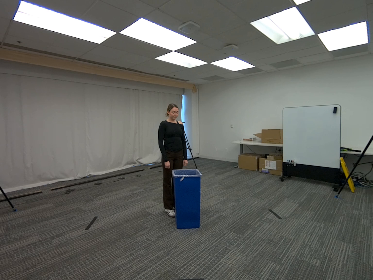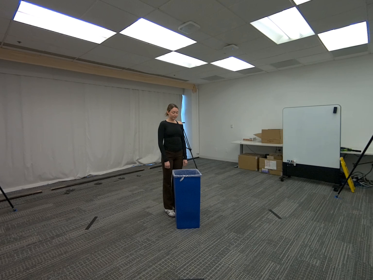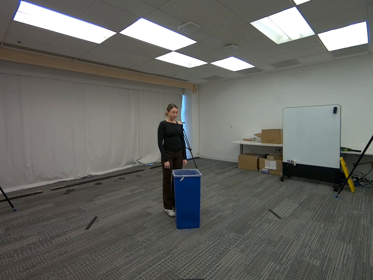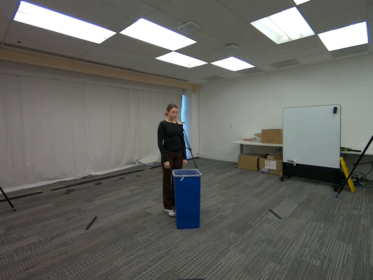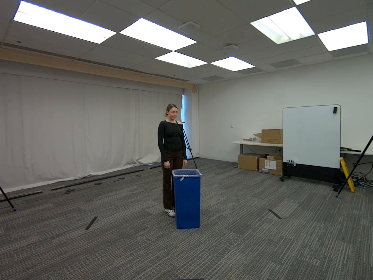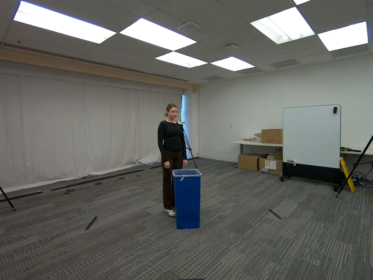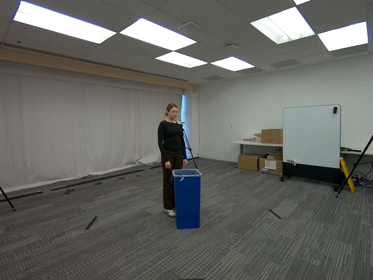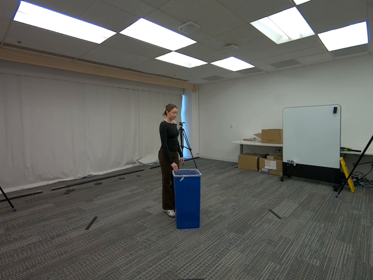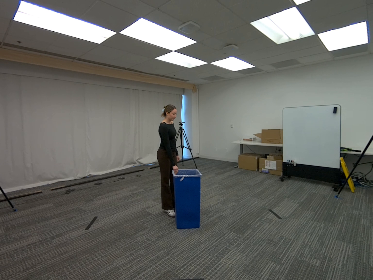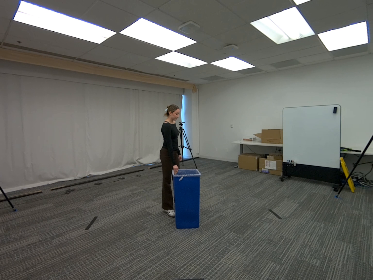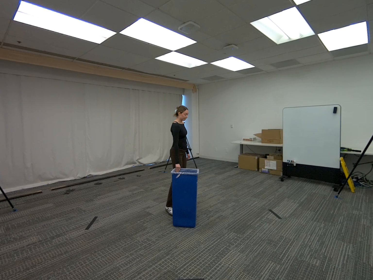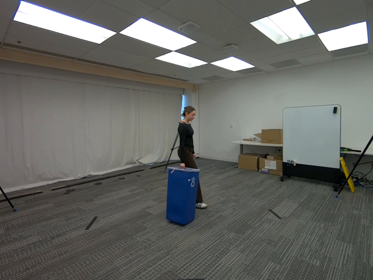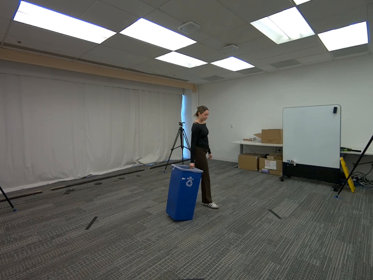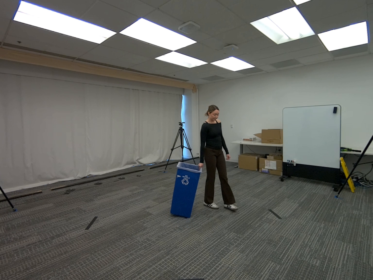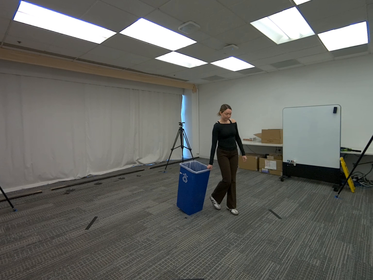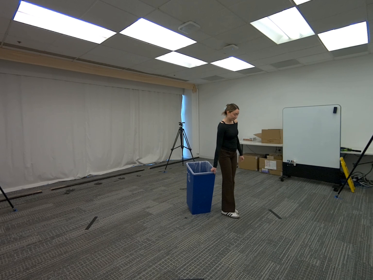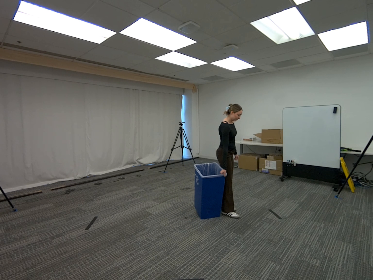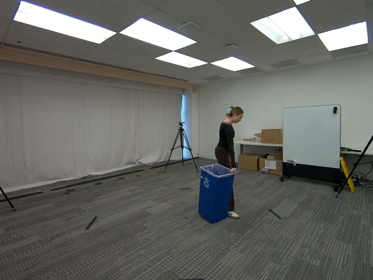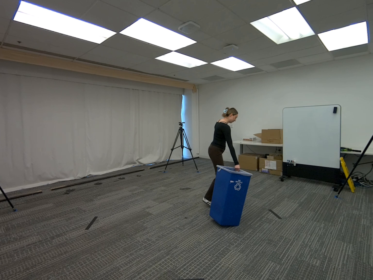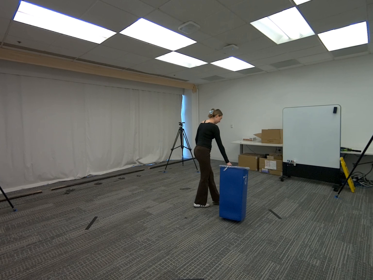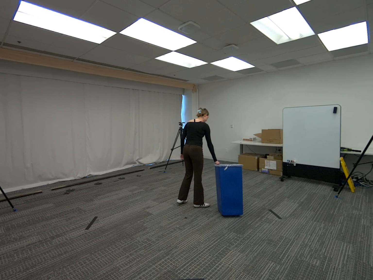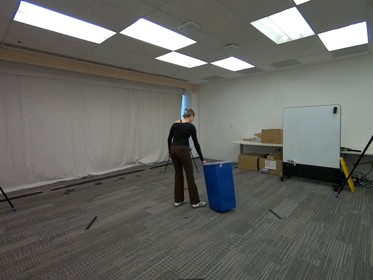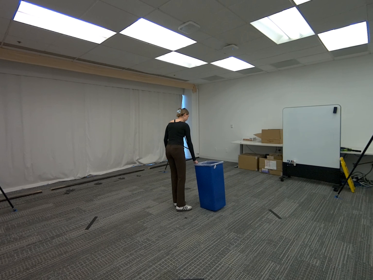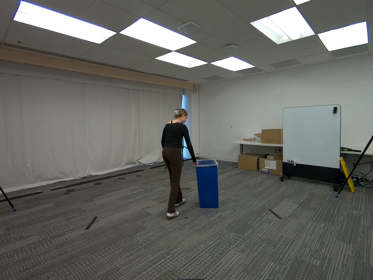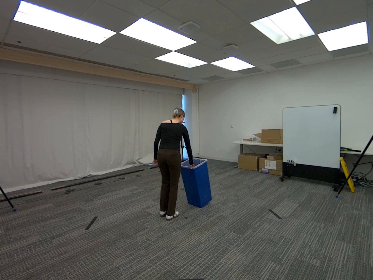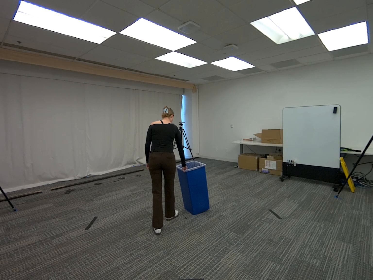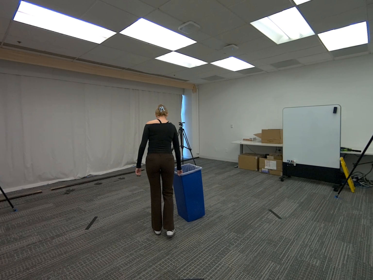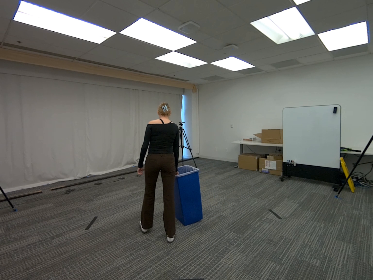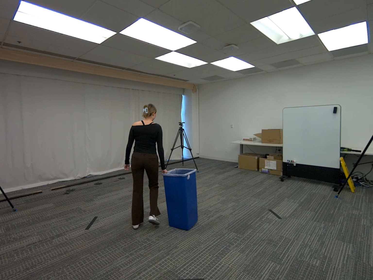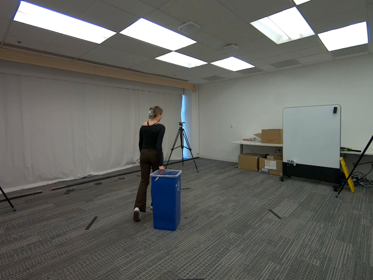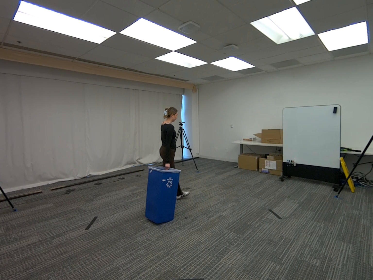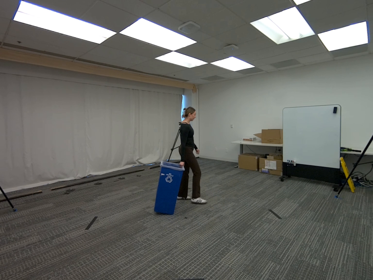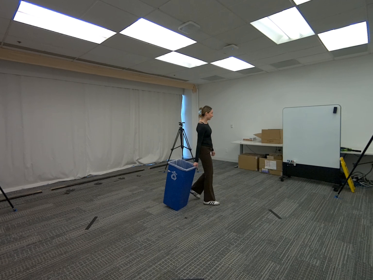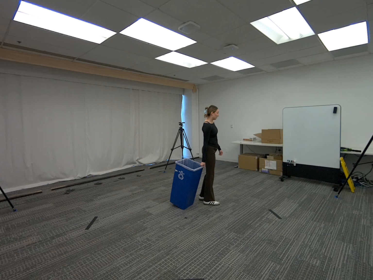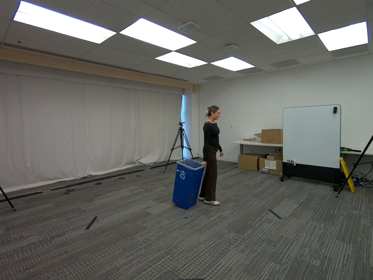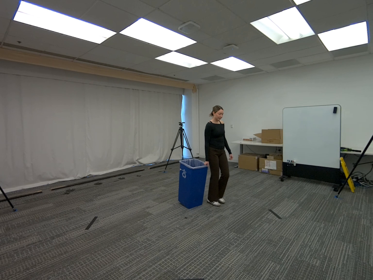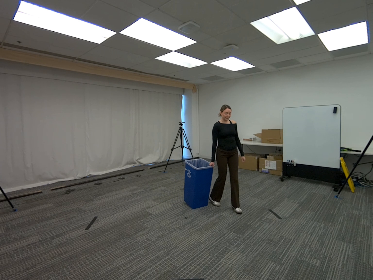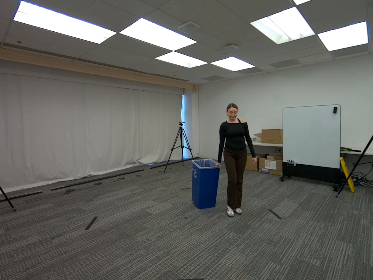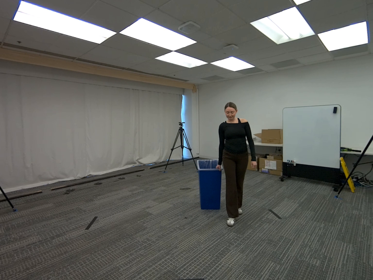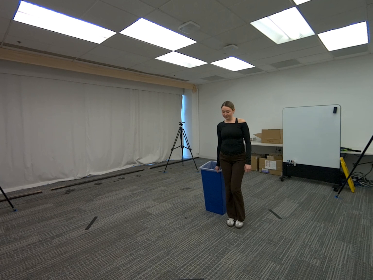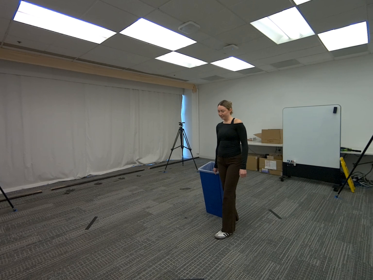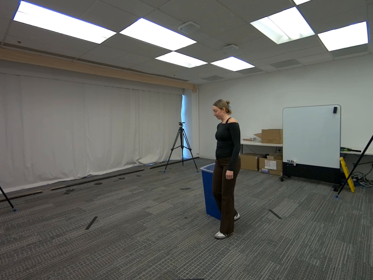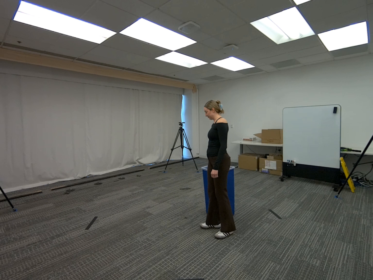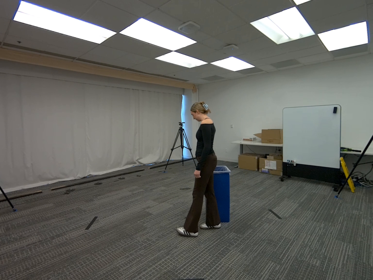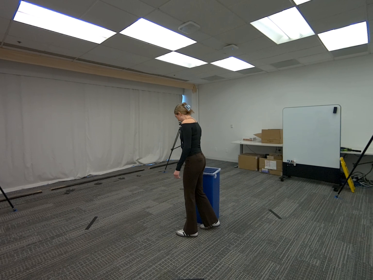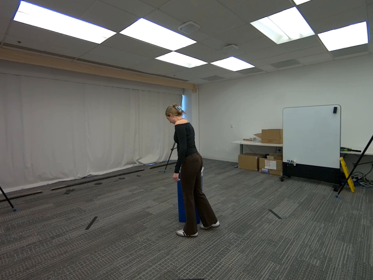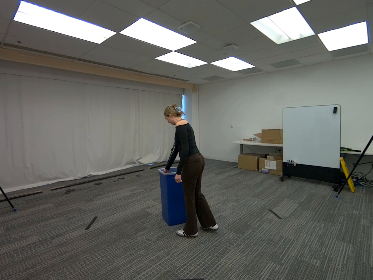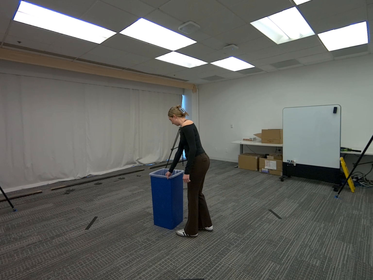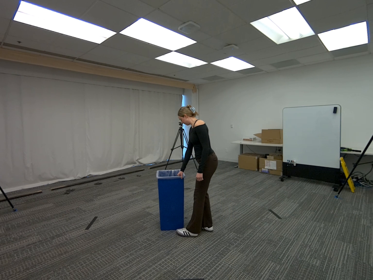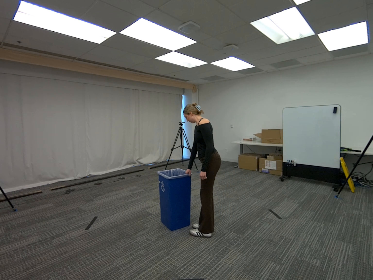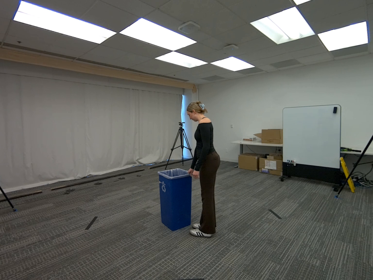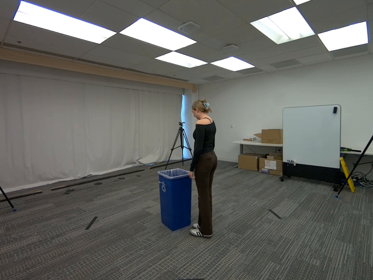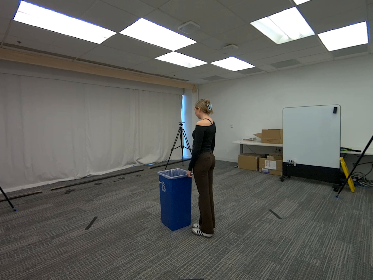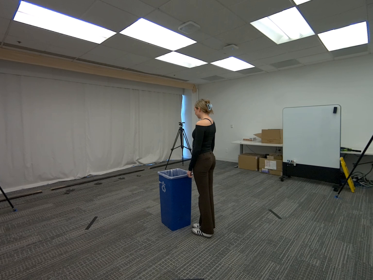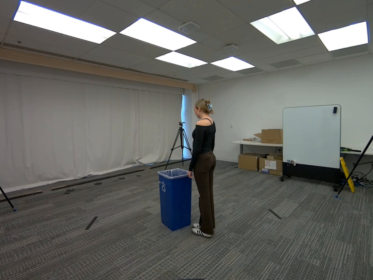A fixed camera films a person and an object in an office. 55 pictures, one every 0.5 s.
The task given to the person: Walk to the blue trash can, grasp it, and drag it continuously within the designated boundary without pausing.
